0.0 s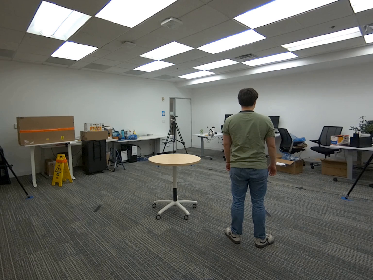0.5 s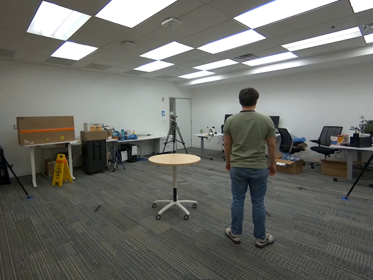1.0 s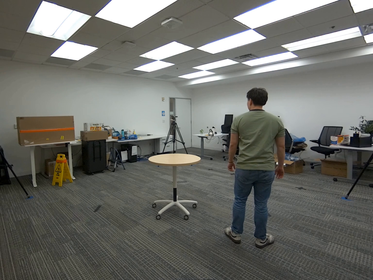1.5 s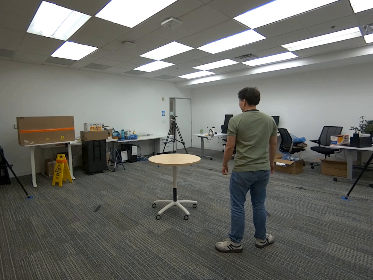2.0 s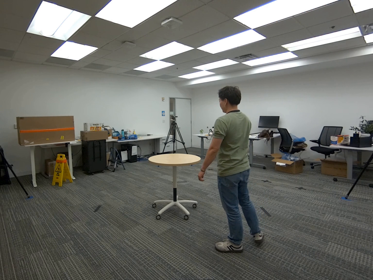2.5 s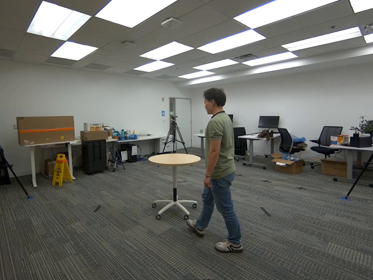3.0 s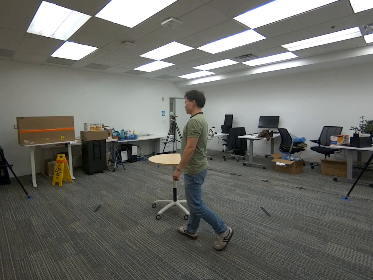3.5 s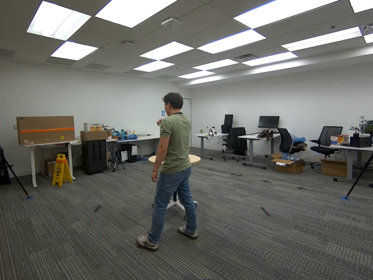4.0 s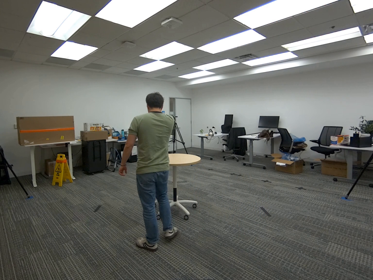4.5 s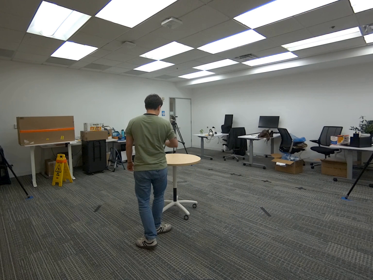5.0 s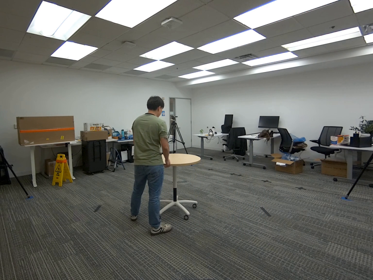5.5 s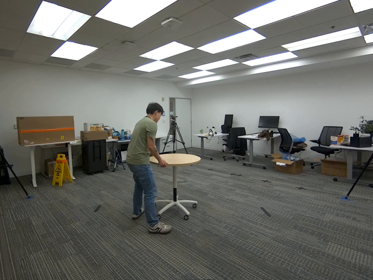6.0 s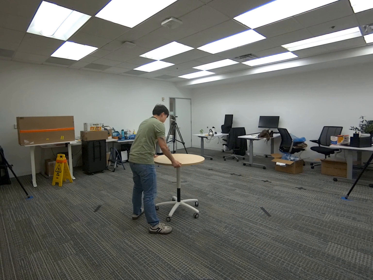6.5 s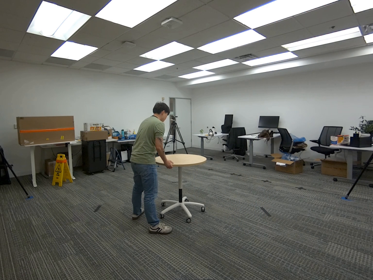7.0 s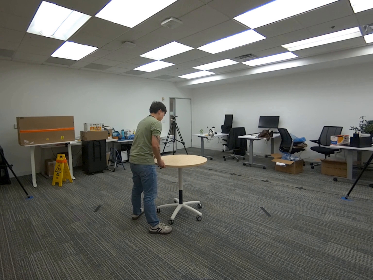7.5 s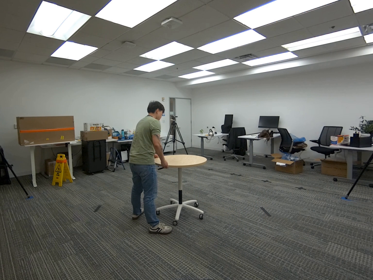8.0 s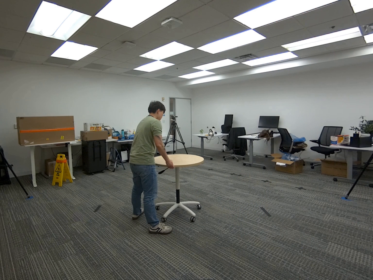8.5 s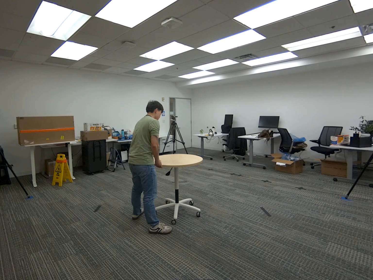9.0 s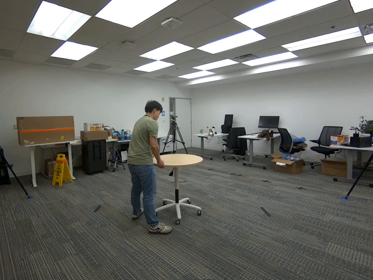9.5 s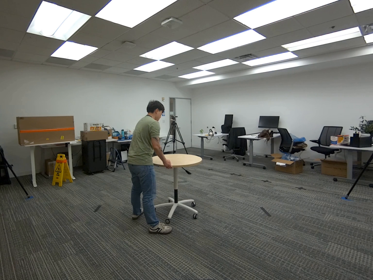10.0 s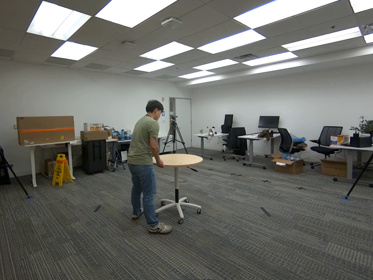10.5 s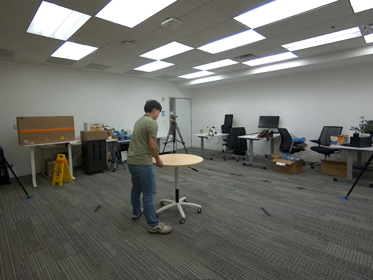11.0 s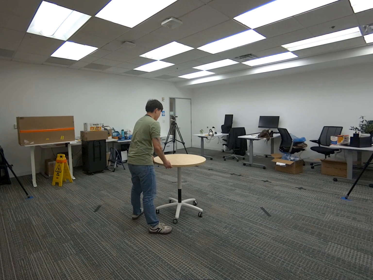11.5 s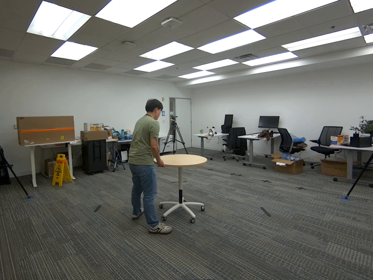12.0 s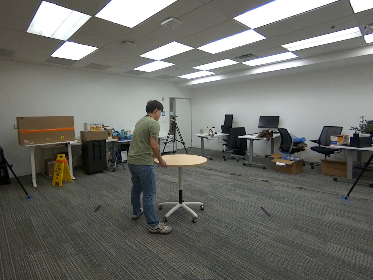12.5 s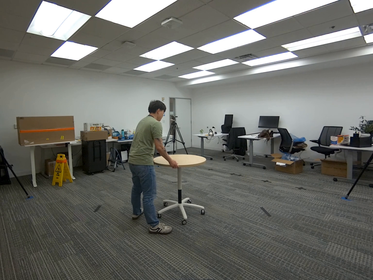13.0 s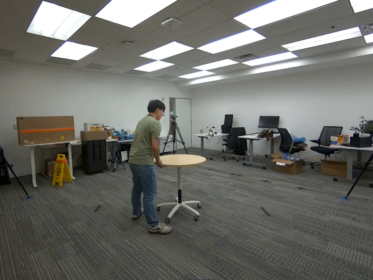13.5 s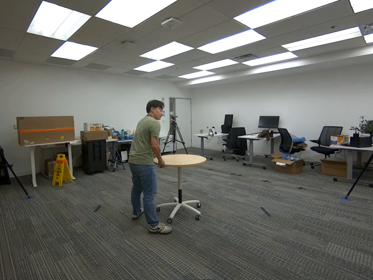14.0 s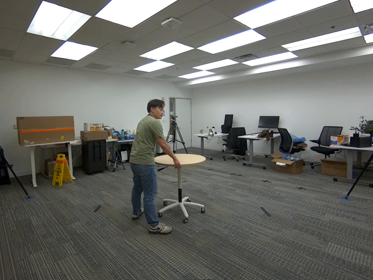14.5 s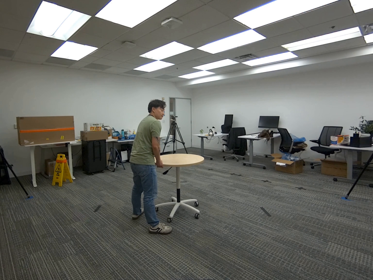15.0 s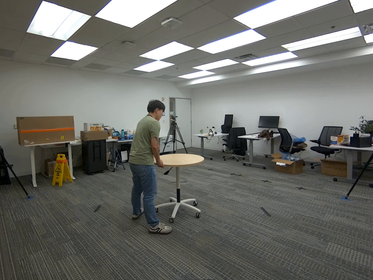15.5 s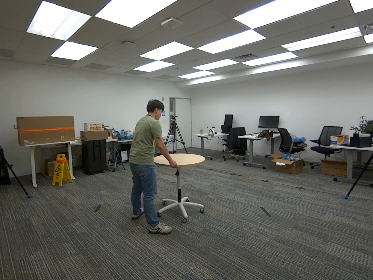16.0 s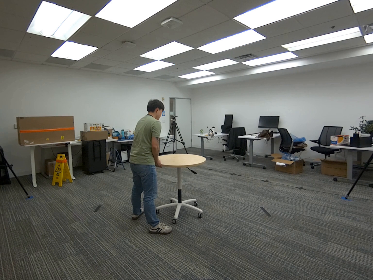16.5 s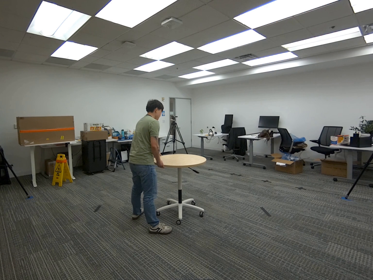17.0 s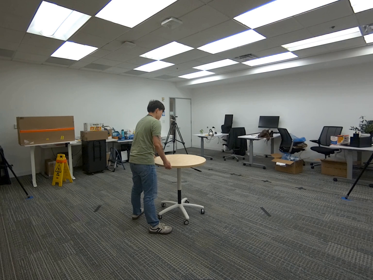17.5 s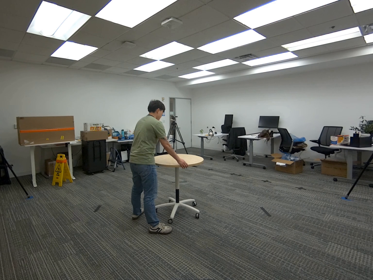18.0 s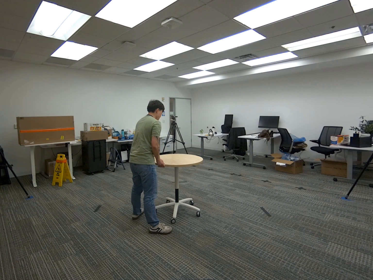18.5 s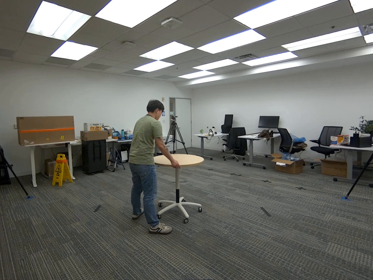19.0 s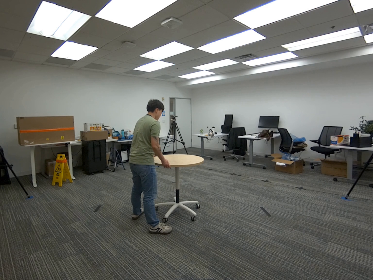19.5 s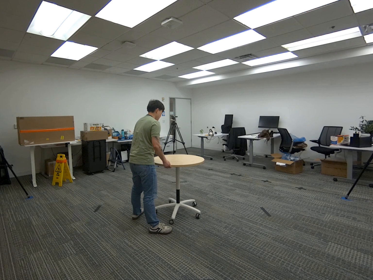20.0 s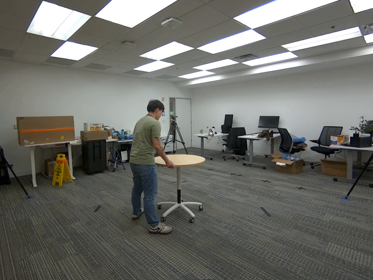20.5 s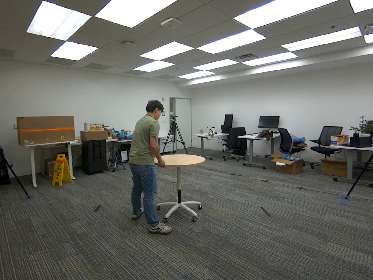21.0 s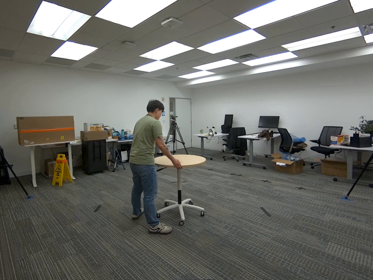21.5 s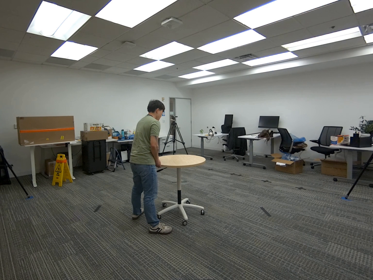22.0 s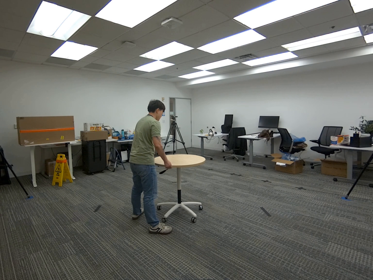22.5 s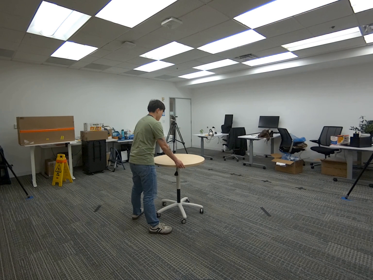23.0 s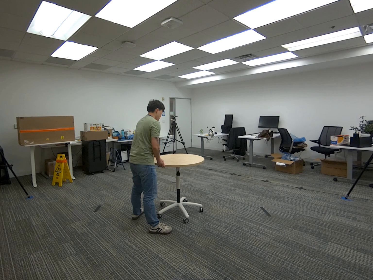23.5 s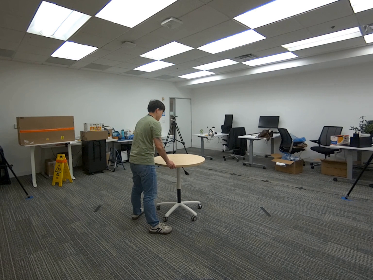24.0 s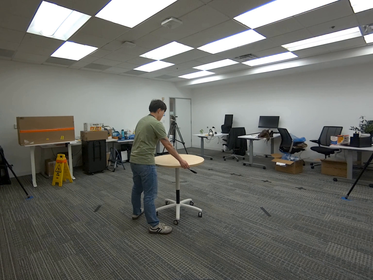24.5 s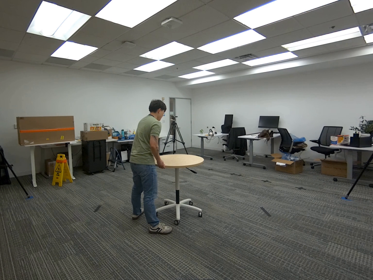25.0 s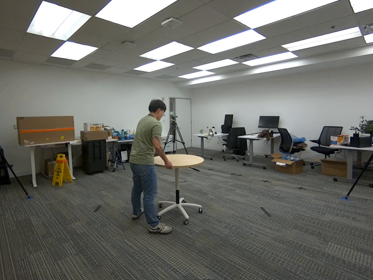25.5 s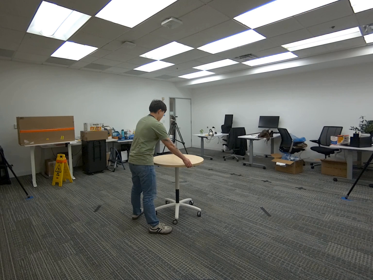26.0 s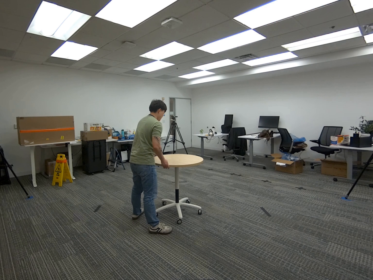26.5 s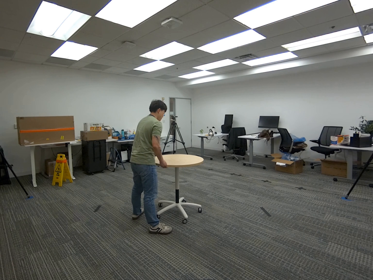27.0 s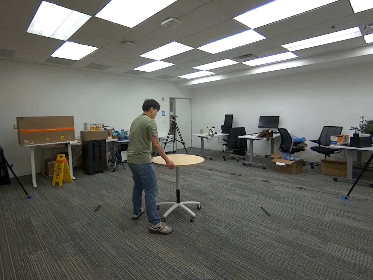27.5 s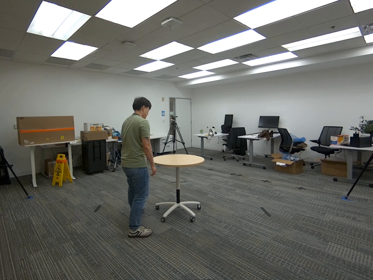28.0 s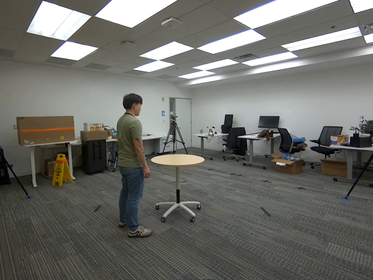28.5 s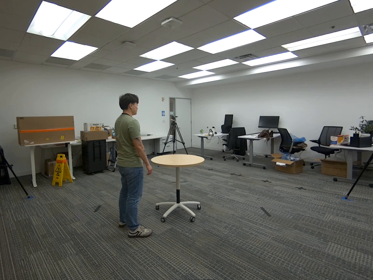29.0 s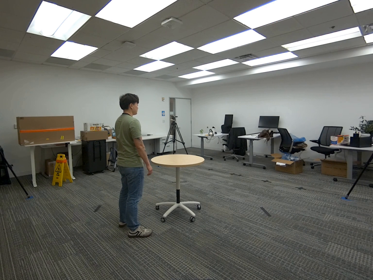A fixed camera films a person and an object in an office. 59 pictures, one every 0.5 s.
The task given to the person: Walk to the round table, grab the table with both hands and spin the table in place.
